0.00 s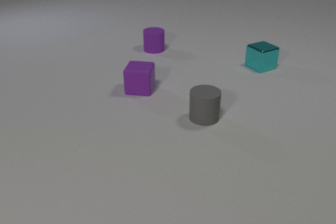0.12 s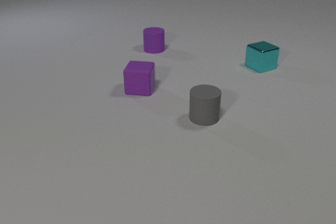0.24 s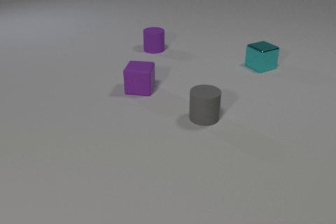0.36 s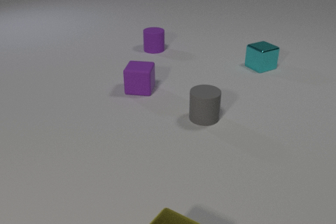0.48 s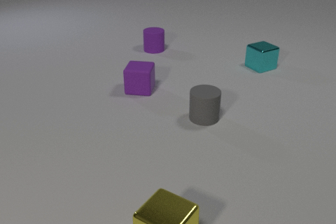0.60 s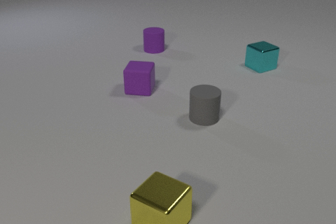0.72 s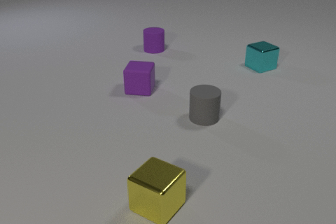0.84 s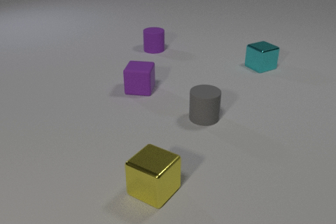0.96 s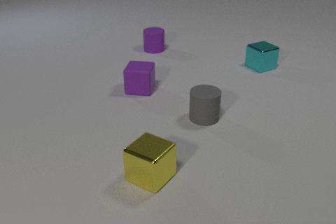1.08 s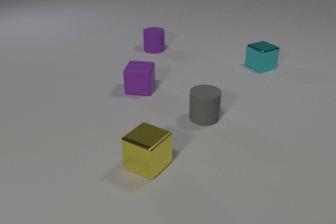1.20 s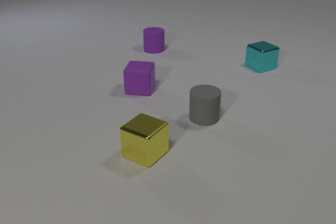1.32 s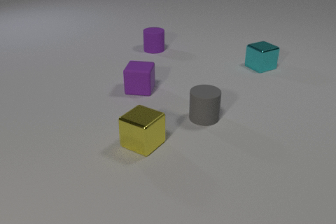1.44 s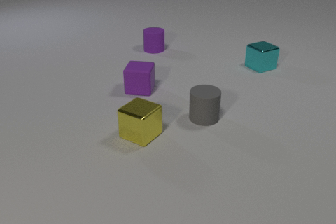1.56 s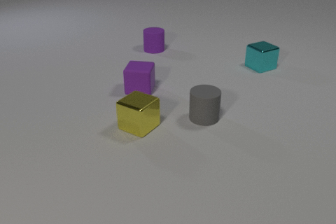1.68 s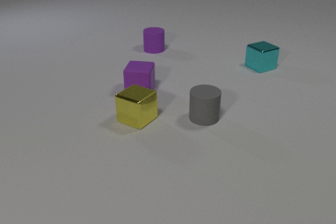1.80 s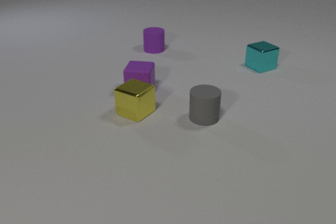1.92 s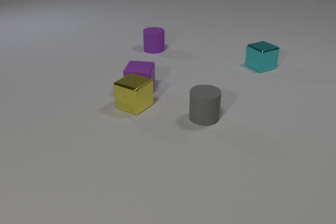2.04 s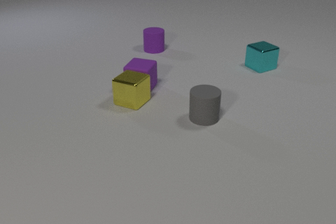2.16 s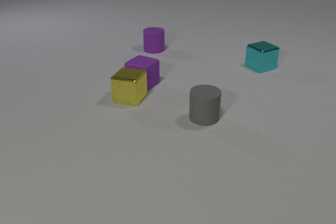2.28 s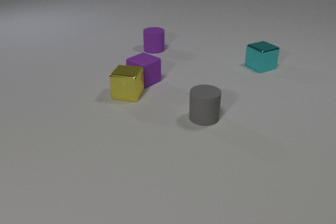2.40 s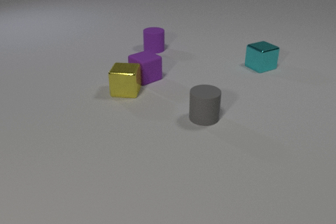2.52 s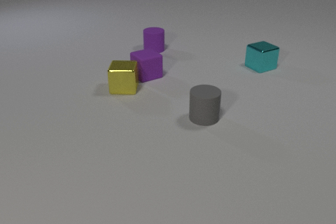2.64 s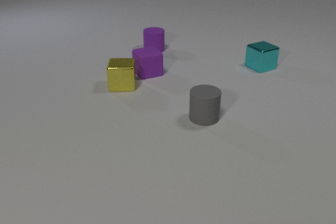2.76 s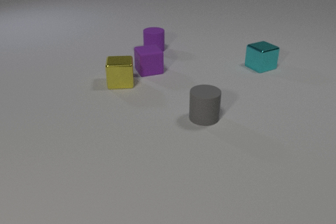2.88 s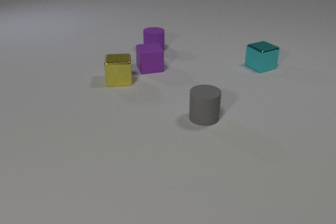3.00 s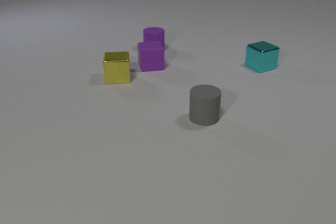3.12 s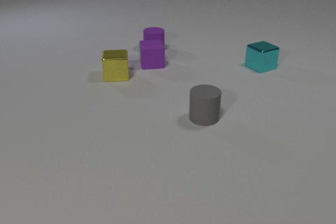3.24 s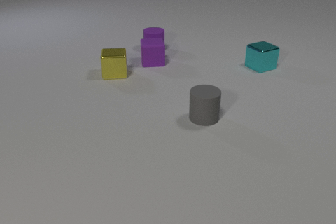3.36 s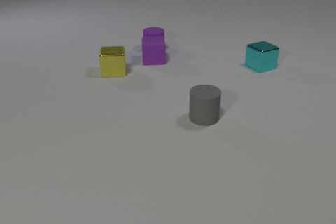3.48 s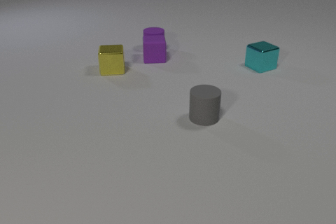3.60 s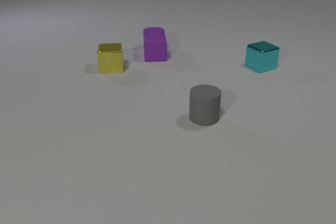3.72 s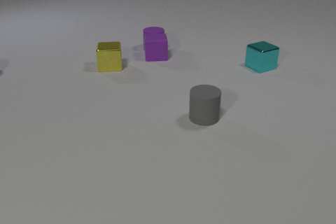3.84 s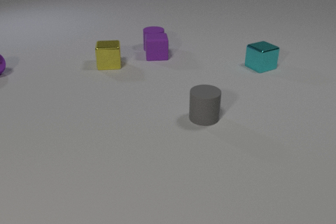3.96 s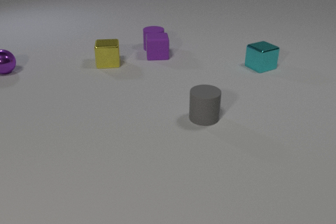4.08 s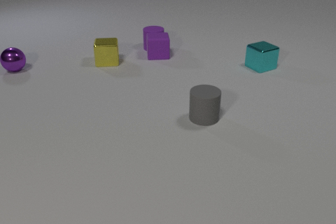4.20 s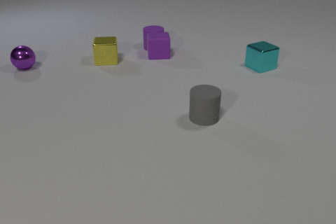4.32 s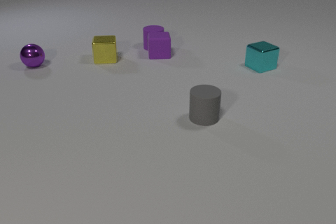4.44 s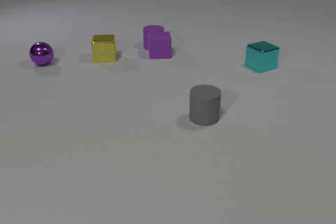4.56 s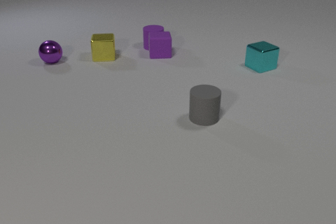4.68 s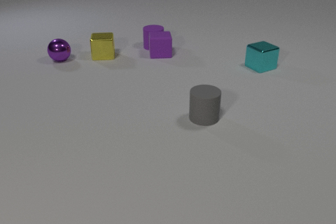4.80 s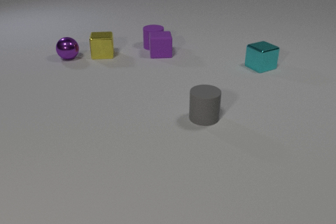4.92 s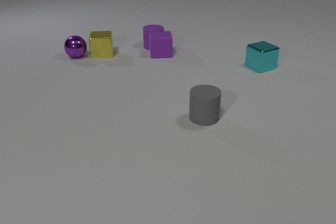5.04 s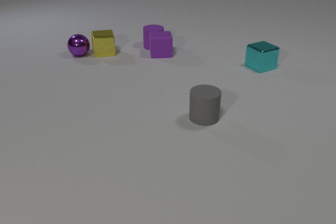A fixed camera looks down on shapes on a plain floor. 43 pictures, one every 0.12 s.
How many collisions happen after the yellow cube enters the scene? 3.
What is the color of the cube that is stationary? cyan.
What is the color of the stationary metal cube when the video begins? cyan.
0.00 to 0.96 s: The yellow metal cube comes in at the bottom edge, slides away from the camera.
0.96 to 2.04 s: The yellow metal cube slides away from the camera. The yellow metal cube and the purple rubber cube collide.
2.04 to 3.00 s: The yellow metal cube slides away from the camera, spins counterclockwise seen from above by about 30 degrees, its near face sliding to the right. The purple rubber cube slides away from the camera, spins so that its near face slides to the left, clockwise seen from above.
3.00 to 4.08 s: The yellow metal cube slides away from the camera. The purple rubber cube slides away from the camera. The purple rubber cylinder slides away from the camera. The purple metal sphere comes in at the left edge, rolls to the right. The purple rubber cube and the purple rubber cylinder collide.
4.08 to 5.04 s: The yellow metal cube slides away from the camera. The purple rubber cube slides away from the camera. The purple metal sphere rolls to the right. The yellow metal cube and the purple metal sphere collide.
